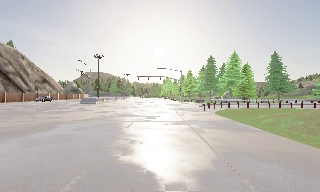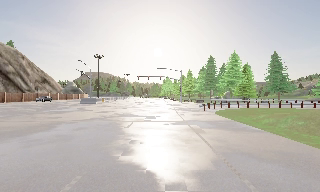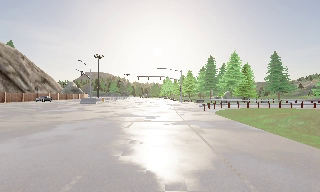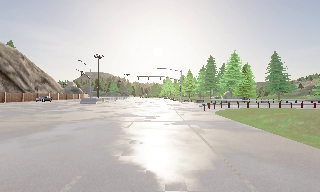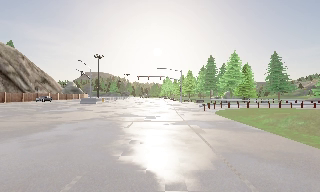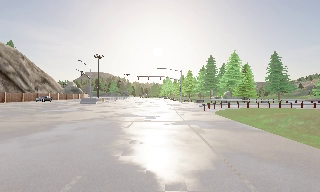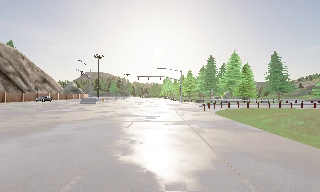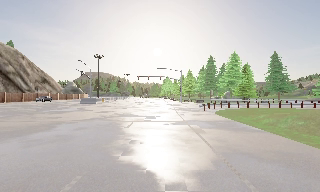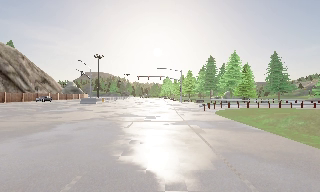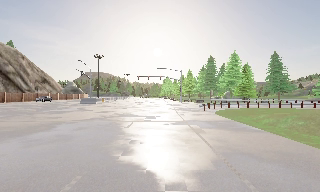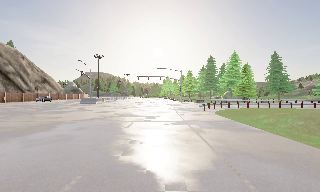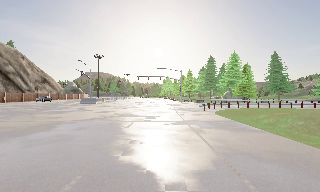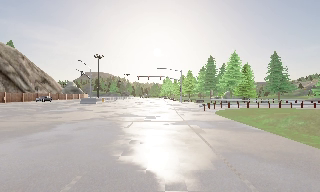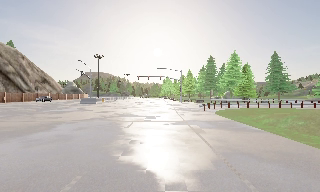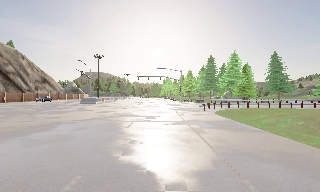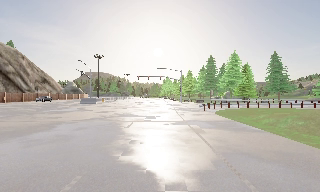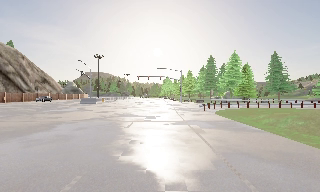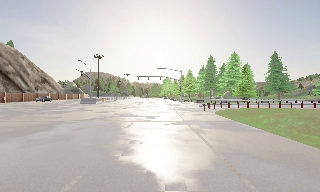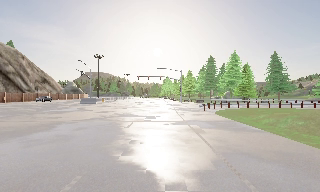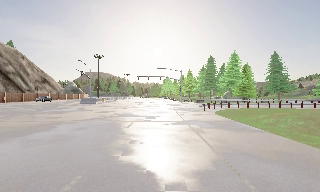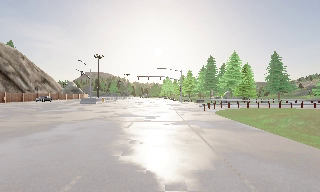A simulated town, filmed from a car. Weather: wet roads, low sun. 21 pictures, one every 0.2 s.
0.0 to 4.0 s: The camera keeps its place and its aim.
The film runs forward here.
